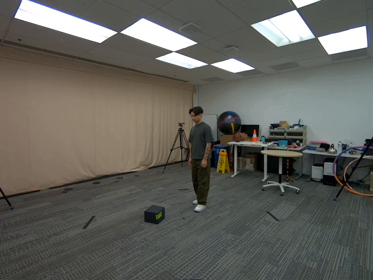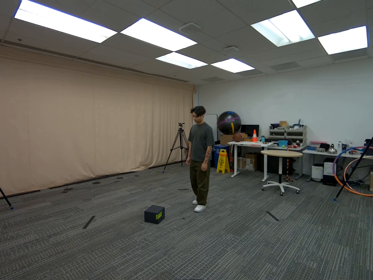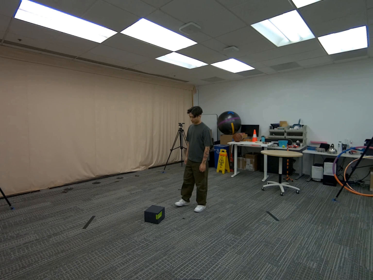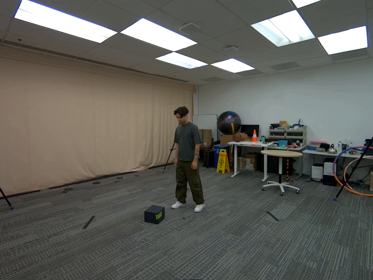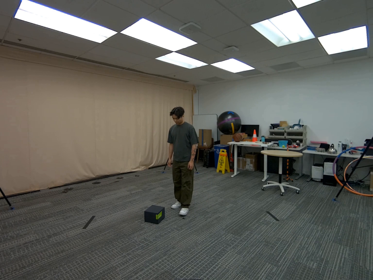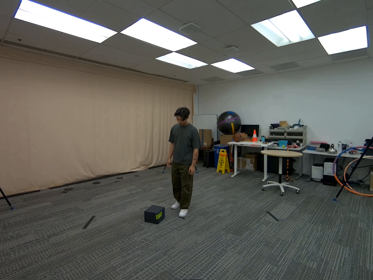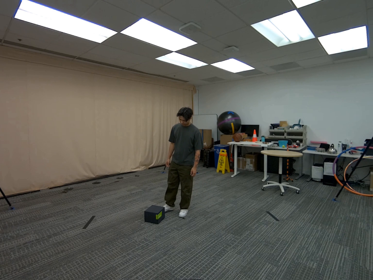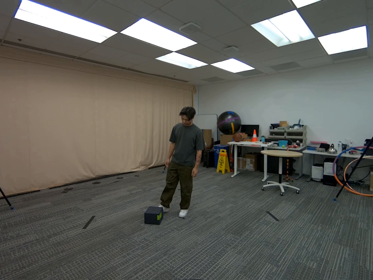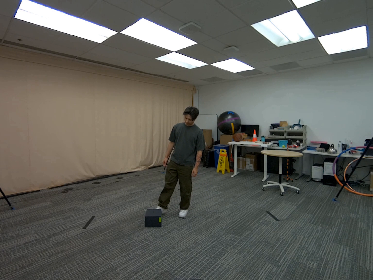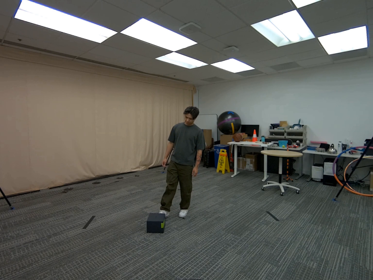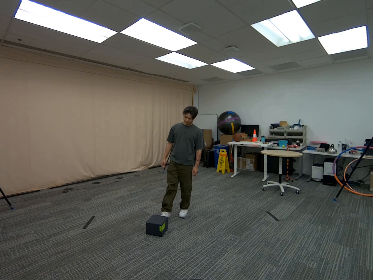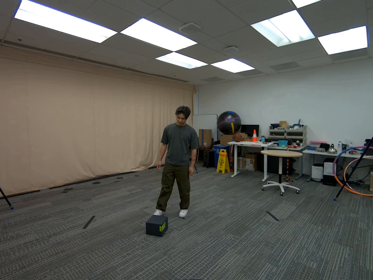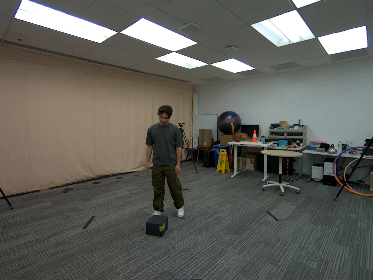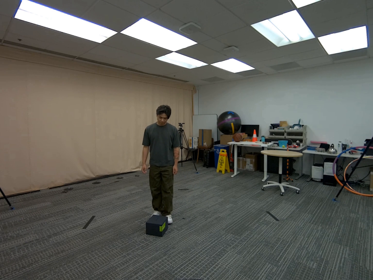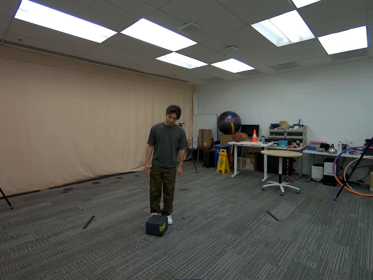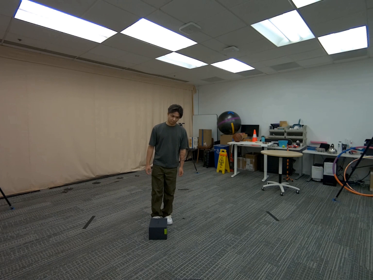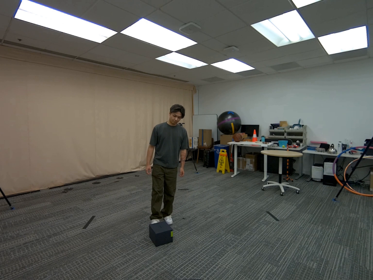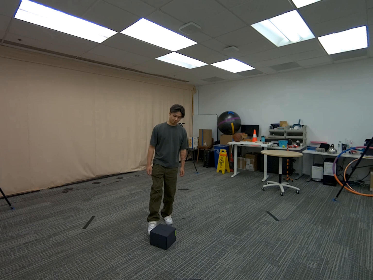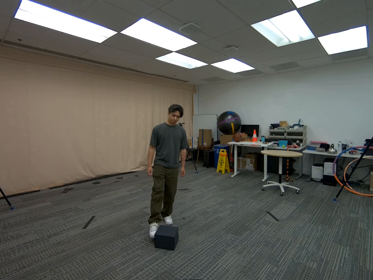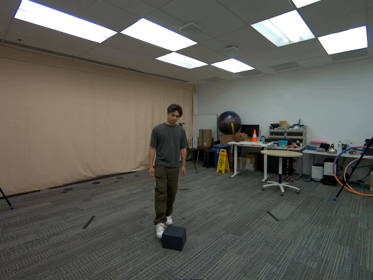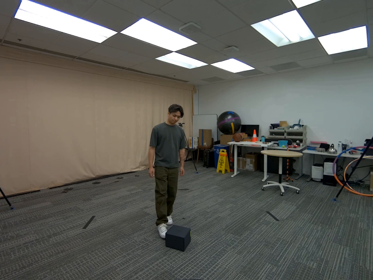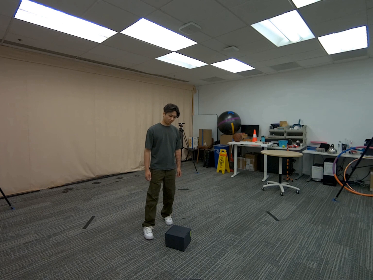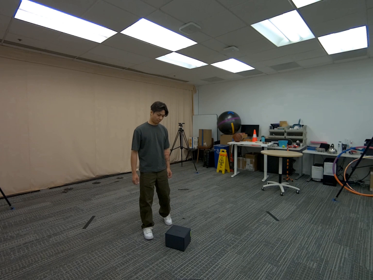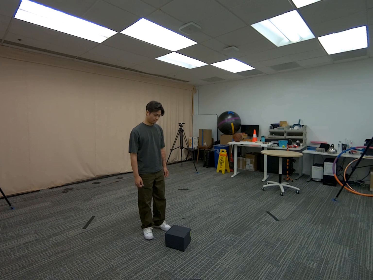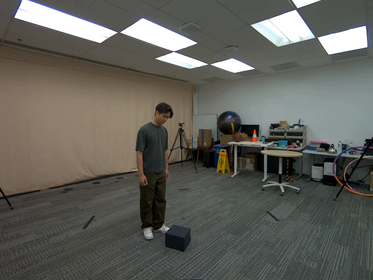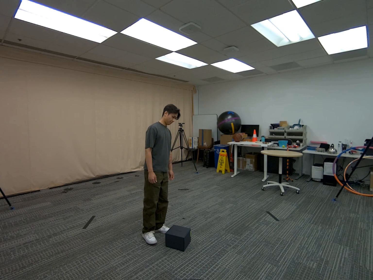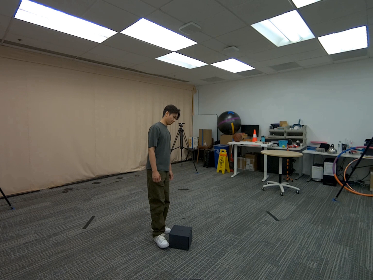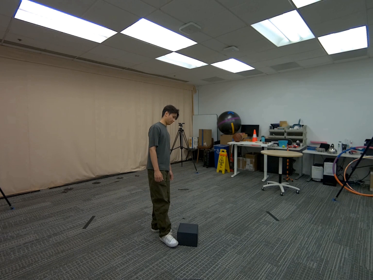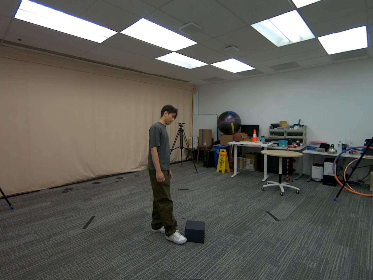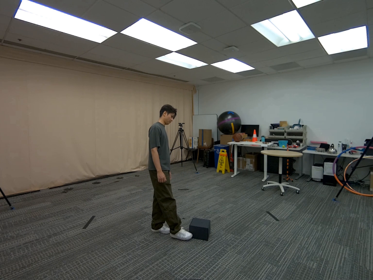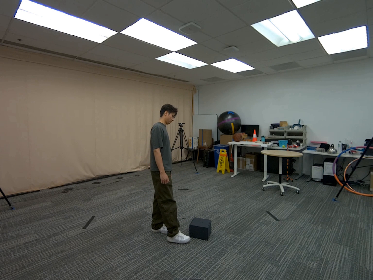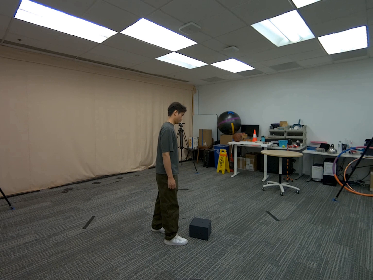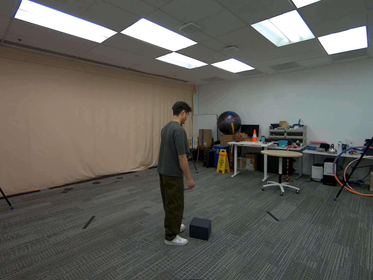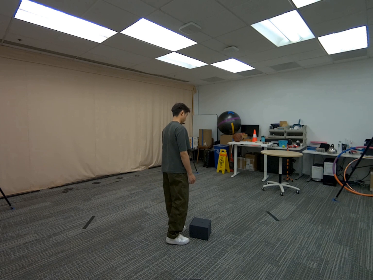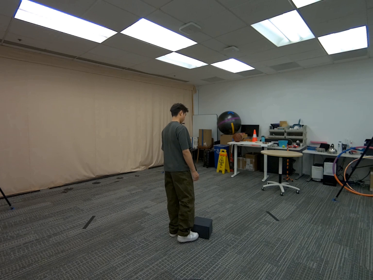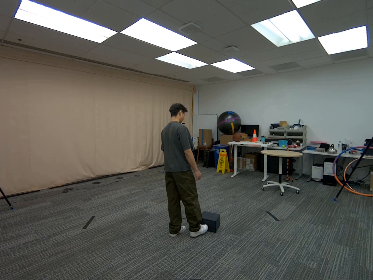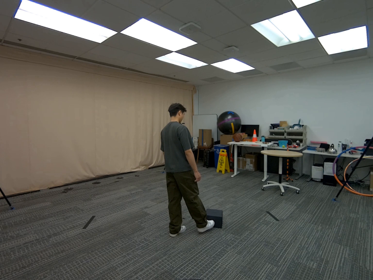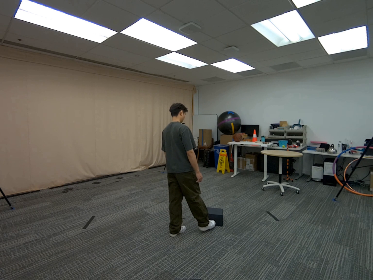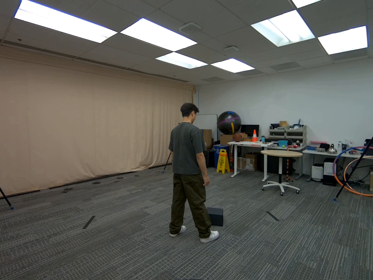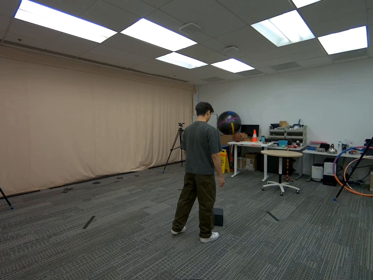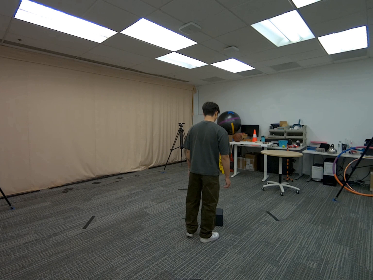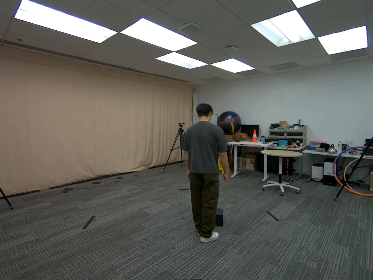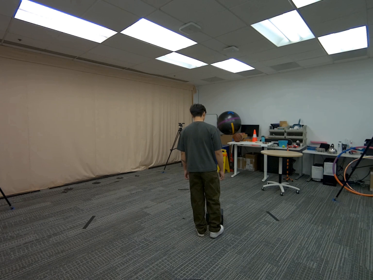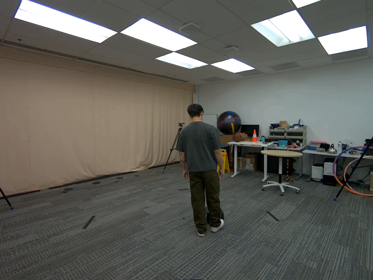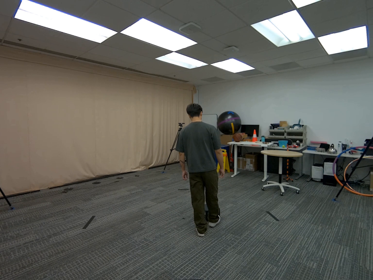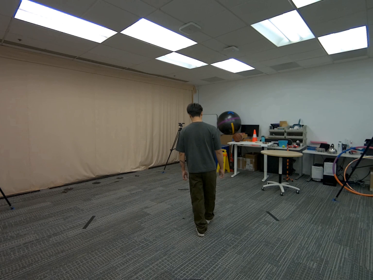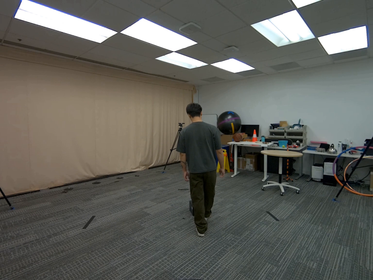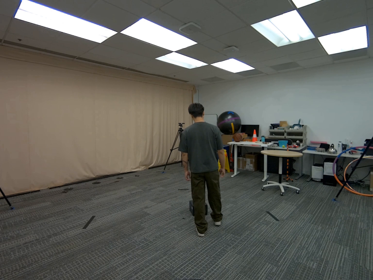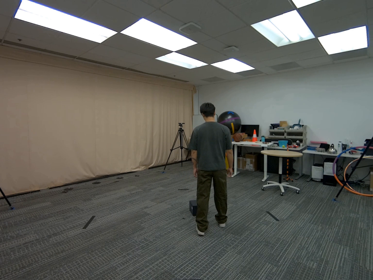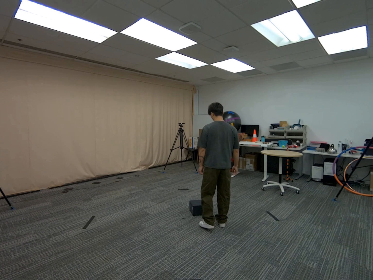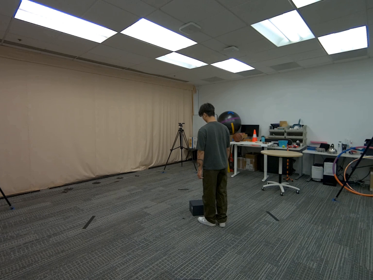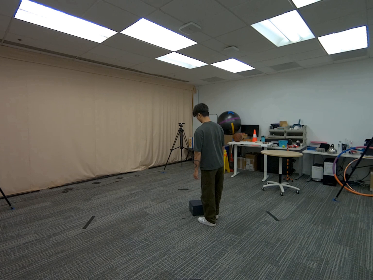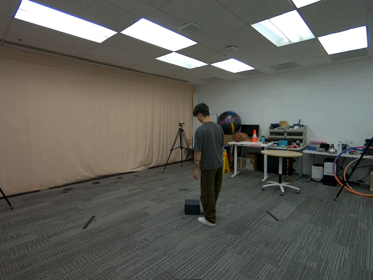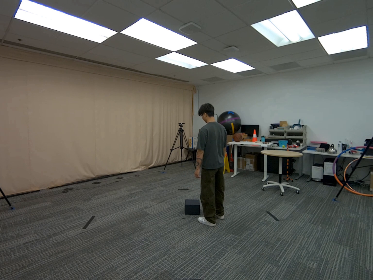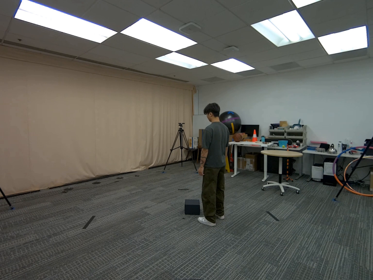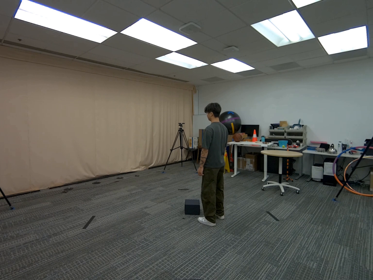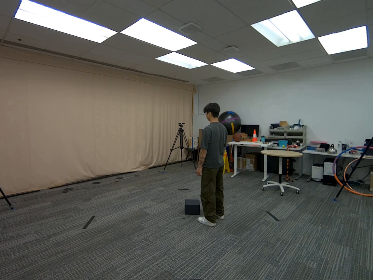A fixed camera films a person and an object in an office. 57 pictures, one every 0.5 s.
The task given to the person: Walk to the box and use your right leg to push the box aside.
